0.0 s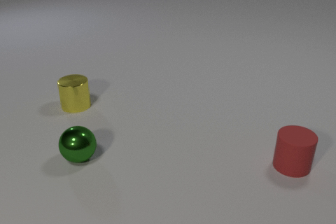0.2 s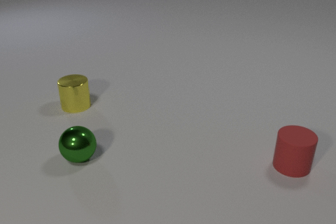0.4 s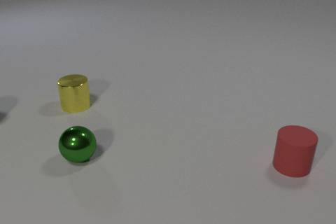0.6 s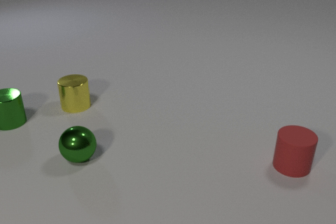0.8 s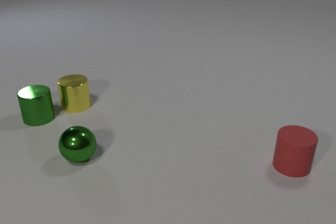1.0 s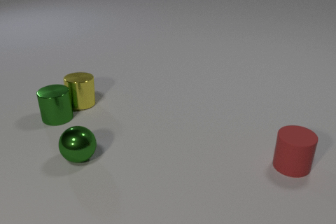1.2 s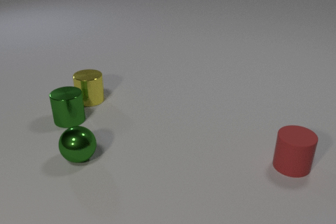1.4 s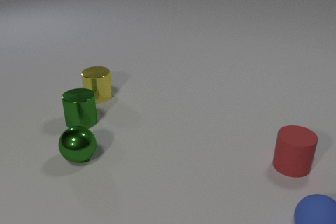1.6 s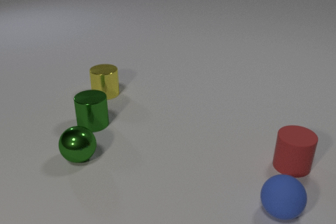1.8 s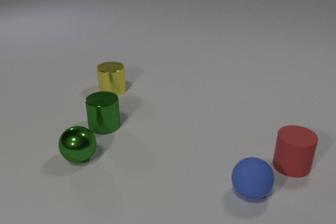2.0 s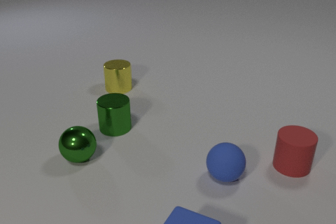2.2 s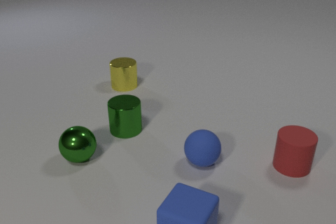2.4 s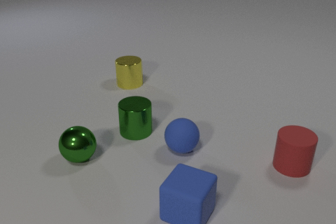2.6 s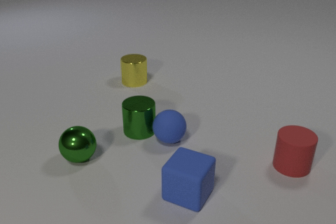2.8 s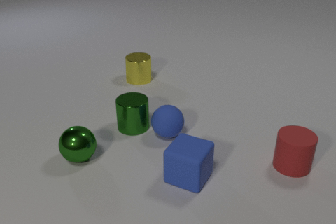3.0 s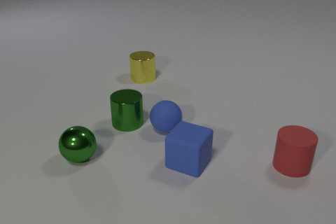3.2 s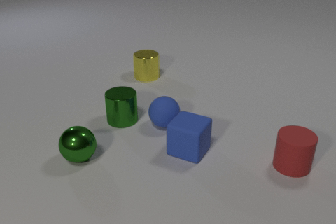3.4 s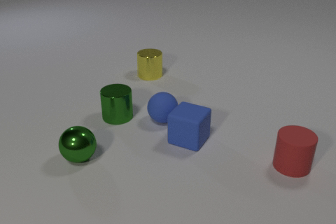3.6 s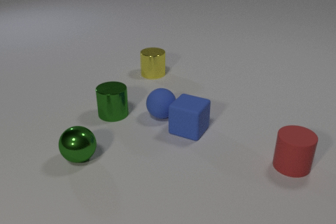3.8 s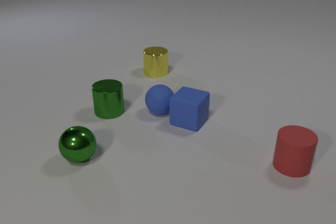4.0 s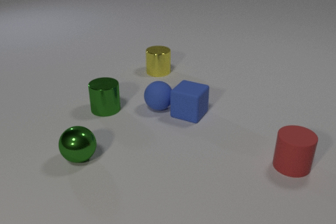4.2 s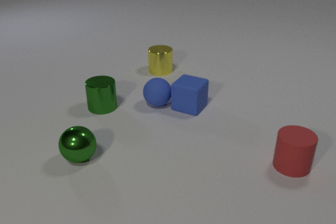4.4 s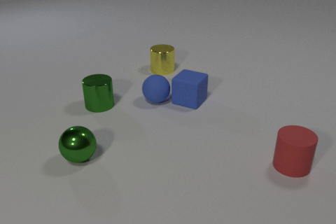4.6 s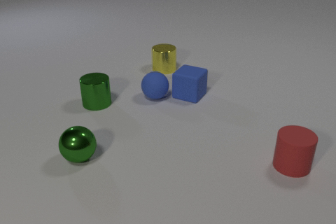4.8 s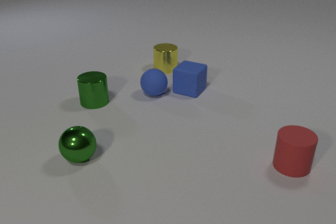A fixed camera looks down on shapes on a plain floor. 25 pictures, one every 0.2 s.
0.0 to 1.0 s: The green metal cylinder comes in at the left edge, slides to the right. The green metal cylinder and the yellow metal cylinder collide.
1.0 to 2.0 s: The green metal cylinder slides to the right and toward the camera. The yellow metal cylinder slides to the right and away from the camera. The blue rubber sphere comes in at the bottom edge, rolls to the left and away from the camera. The blue rubber cube comes in at the bottom edge, slides away from the camera.
2.0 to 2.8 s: The green metal cylinder slides to the right. The yellow metal cylinder slides to the right and away from the camera. The blue rubber sphere rolls away from the camera and to the left. The blue rubber cube slides away from the camera. The green metal cylinder and the blue rubber sphere collide.
2.8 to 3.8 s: The green metal cylinder slides away from the camera and to the left. The yellow metal cylinder slides to the right and away from the camera. The blue rubber sphere rolls away from the camera. The blue rubber cube slides away from the camera.
3.8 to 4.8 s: The green metal cylinder slides away from the camera and to the left. The yellow metal cylinder slides to the right and away from the camera. The blue rubber sphere rolls away from the camera. The blue rubber cube slides away from the camera.
How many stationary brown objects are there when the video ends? 0.
How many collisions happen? 2.
What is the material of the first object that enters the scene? metal.
